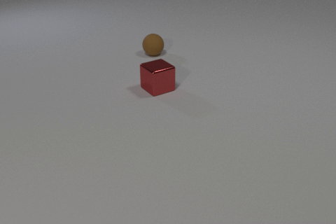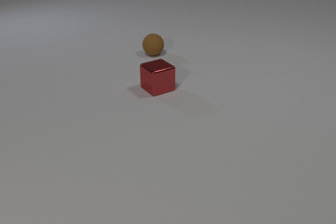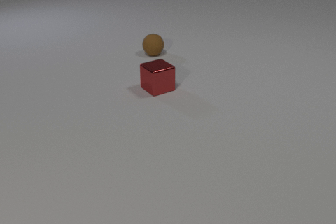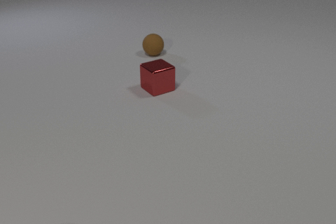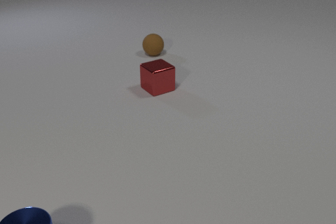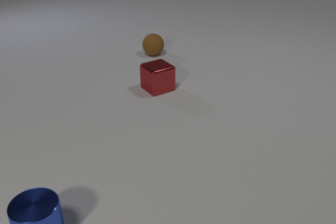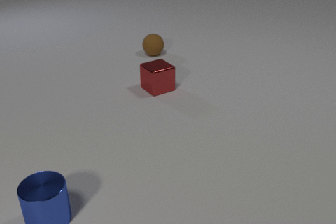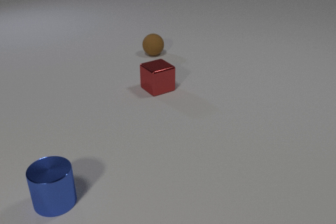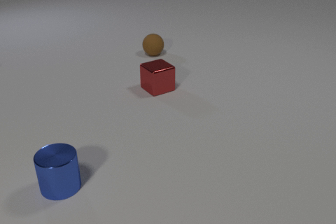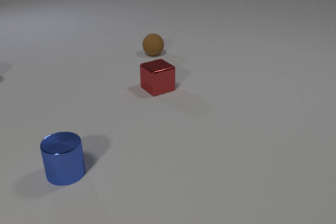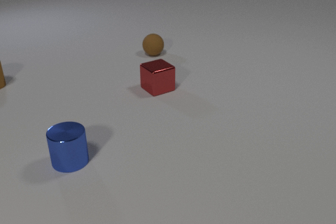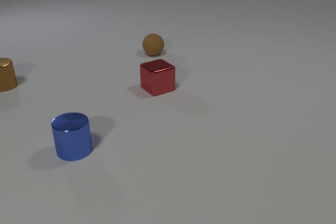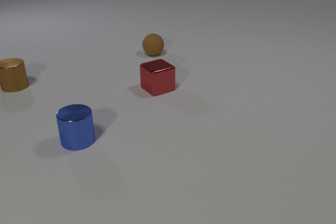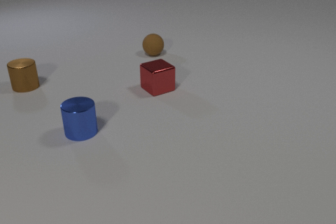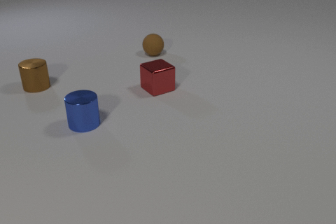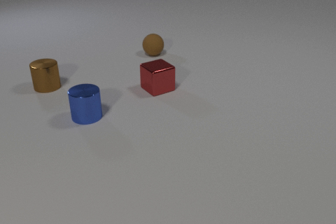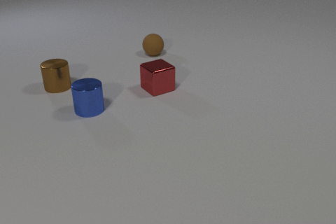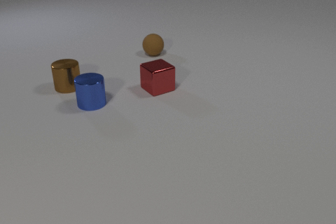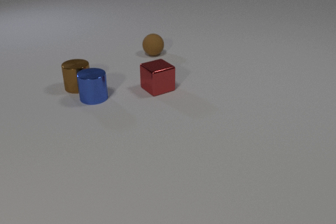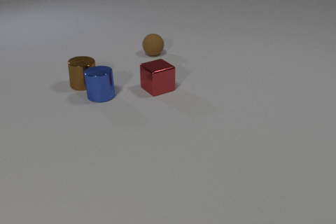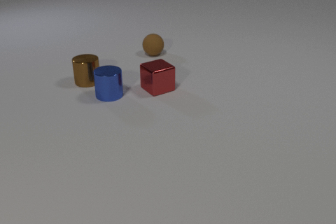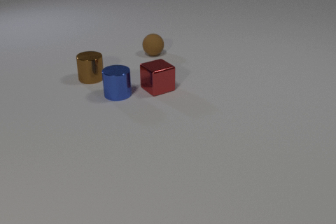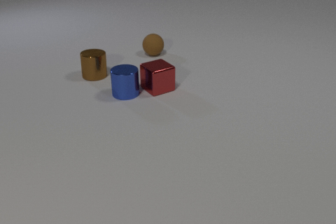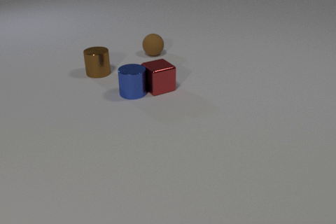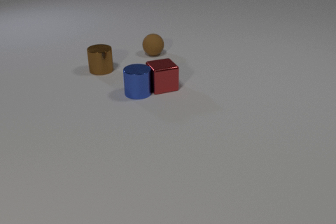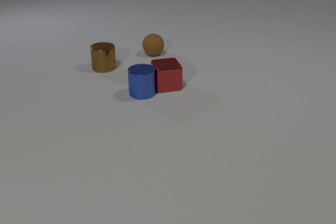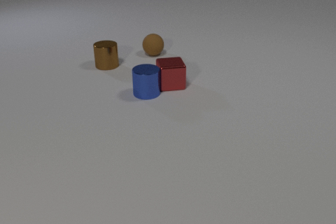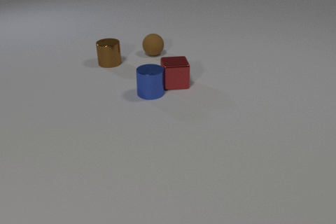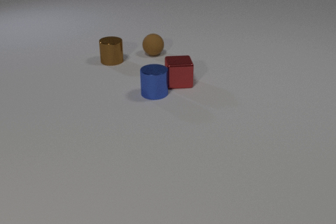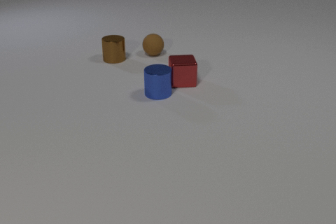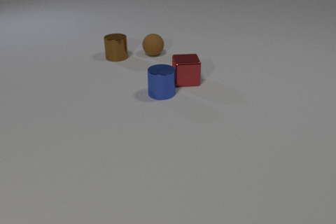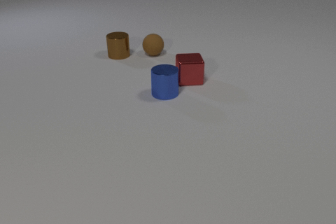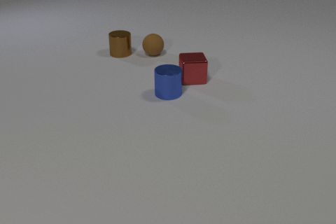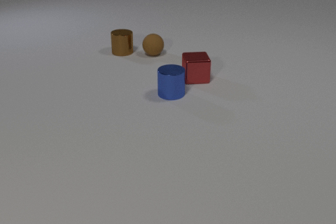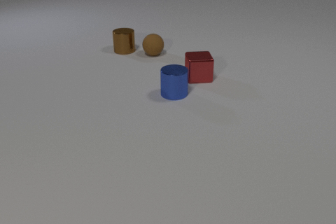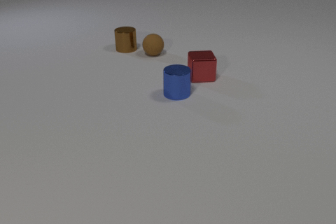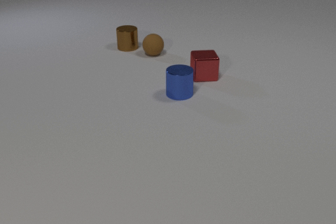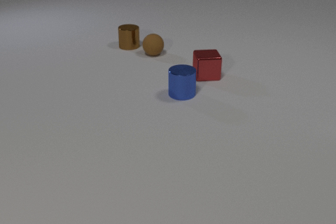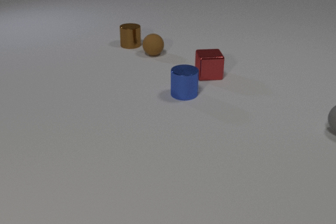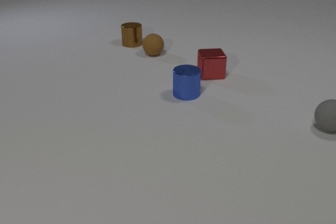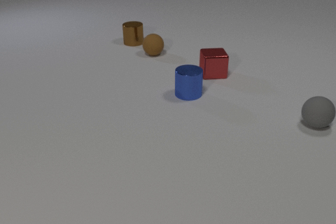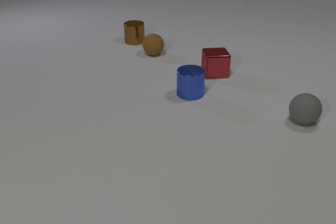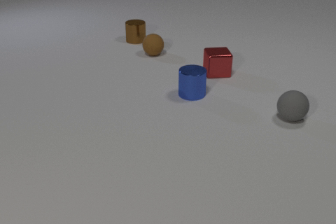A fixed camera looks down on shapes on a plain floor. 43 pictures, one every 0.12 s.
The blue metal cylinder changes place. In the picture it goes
away from the camera.
The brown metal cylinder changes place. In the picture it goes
to the right.
0.00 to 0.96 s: The blue metal cylinder comes in at the bottom edge, slides away from the camera.
0.96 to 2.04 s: The blue metal cylinder slides away from the camera. The brown metal cylinder comes in at the left edge, slides to the right and toward the camera.
2.04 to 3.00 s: The blue metal cylinder slides to the right. The brown metal cylinder slides away from the camera and to the right. The red metal cube slides to the right and away from the camera. The blue metal cylinder and the brown metal cylinder collide. The blue metal cylinder and the red metal cube collide.
3.00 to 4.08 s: The blue metal cylinder slides to the right. The brown metal cylinder slides away from the camera and to the right. The red metal cube slides to the right and away from the camera.
4.08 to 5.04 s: The blue metal cylinder slides to the right. The brown metal cylinder slides away from the camera and to the right. The red metal cube slides to the right and away from the camera. The gray rubber sphere comes in at the right edge, rolls to the left.
How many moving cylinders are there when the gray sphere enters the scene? 2.
What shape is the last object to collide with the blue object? cube.
Are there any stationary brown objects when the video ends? yes.
